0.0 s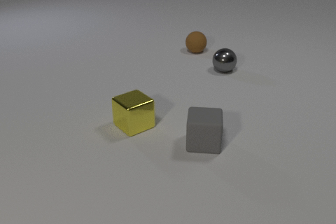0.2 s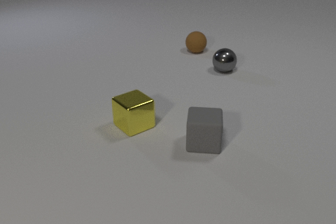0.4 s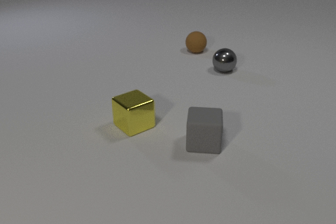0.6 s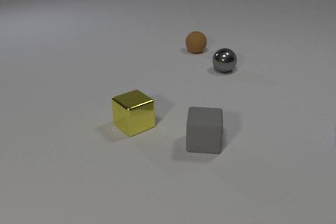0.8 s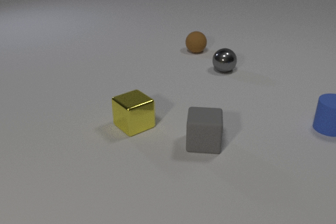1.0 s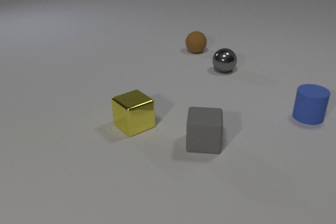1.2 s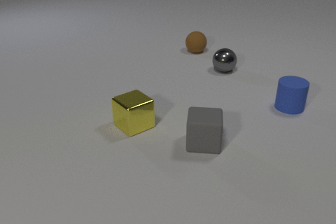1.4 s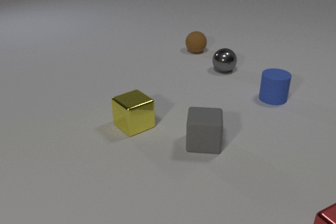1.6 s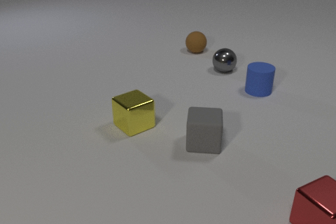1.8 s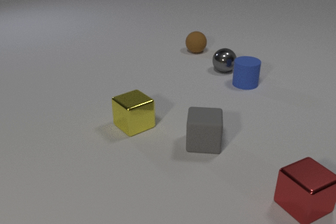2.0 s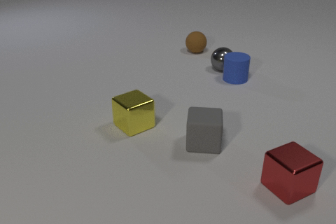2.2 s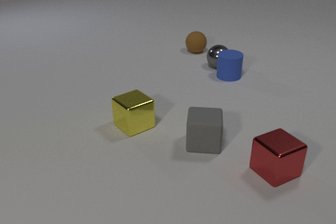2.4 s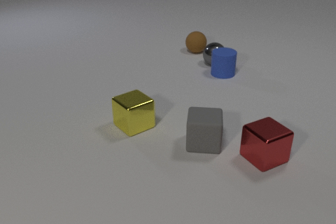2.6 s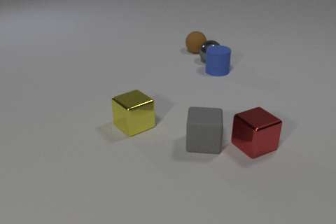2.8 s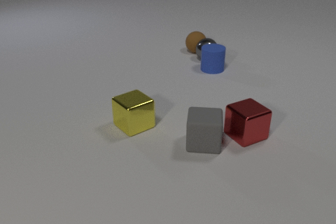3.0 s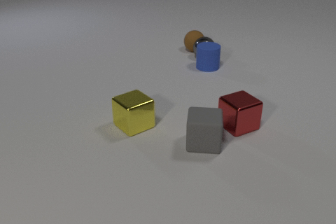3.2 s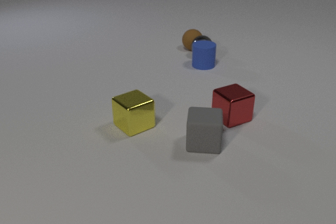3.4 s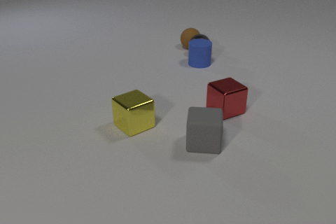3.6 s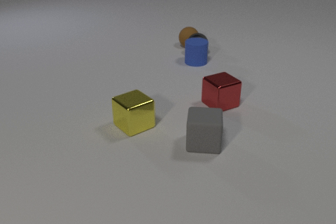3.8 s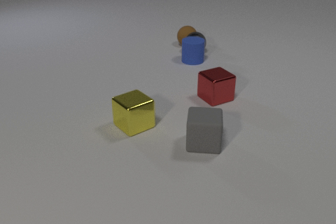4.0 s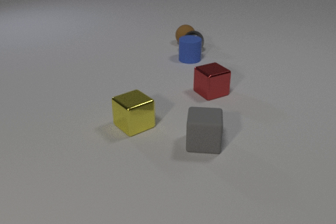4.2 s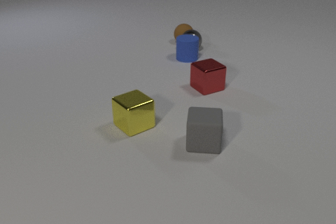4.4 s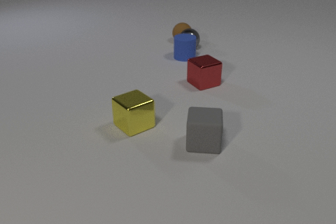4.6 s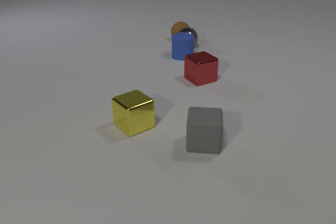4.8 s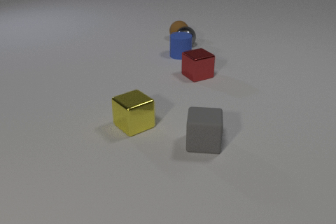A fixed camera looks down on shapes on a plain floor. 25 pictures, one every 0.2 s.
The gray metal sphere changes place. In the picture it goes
away from the camera.
The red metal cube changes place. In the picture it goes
away from the camera.
0.0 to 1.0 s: The blue rubber cylinder comes in at the right edge, slides to the left and away from the camera.
1.0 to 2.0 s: The blue rubber cylinder slides to the left and away from the camera. The red metal cube comes in at the bottom edge, slides away from the camera and to the left. The blue rubber cylinder and the gray metal sphere collide.
2.0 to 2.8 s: The blue rubber cylinder slides to the left and away from the camera. The gray metal sphere rolls away from the camera and to the left. The red metal cube slides away from the camera and to the left.
2.8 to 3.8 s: The blue rubber cylinder slides to the left and away from the camera. The gray metal sphere rolls away from the camera and to the left. The red metal cube slides away from the camera and to the left. The brown rubber sphere rolls away from the camera and to the left. The gray metal sphere and the brown rubber sphere collide.
3.8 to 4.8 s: The blue rubber cylinder slides away from the camera and to the left. The gray metal sphere rolls away from the camera and to the left. The red metal cube slides away from the camera. The brown rubber sphere rolls away from the camera and to the left.
How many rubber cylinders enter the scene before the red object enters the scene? 1.
Are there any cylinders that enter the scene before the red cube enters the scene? yes.
How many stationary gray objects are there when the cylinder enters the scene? 2.
